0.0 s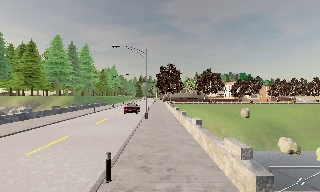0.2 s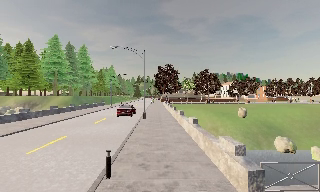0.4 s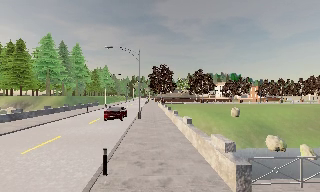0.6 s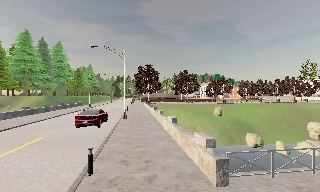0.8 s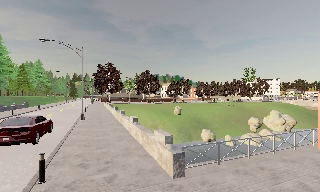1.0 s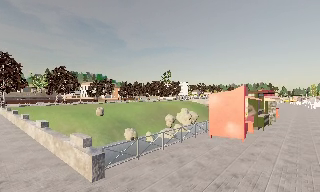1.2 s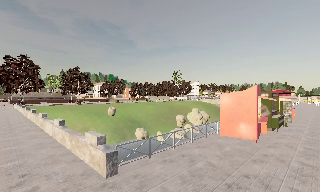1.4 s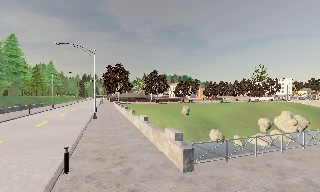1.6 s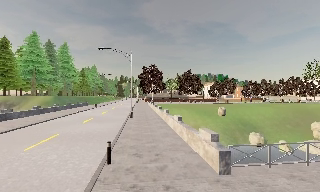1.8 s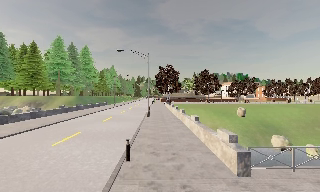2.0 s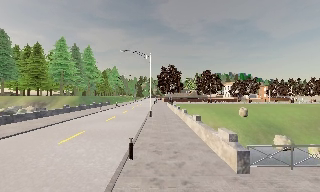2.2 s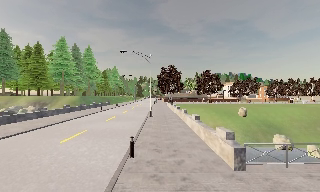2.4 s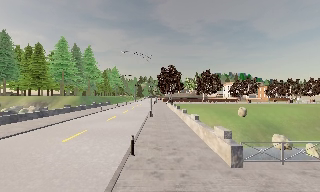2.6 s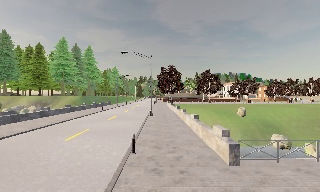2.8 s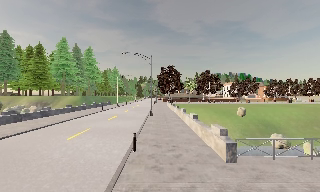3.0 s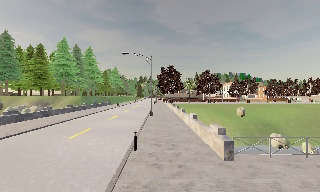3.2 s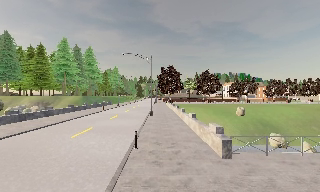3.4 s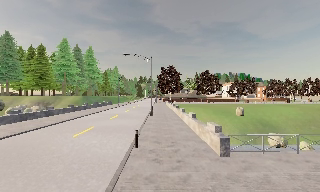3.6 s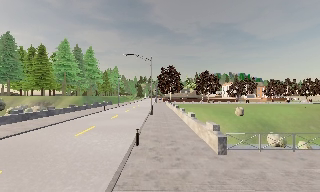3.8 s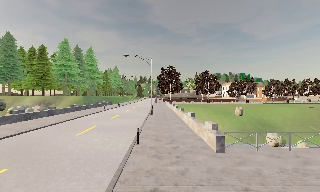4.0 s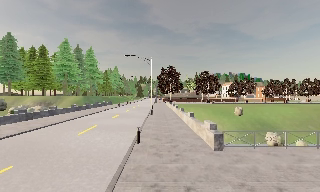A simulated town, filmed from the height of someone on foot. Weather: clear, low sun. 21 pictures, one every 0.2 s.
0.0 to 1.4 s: The camera pans to its right, which is clockwise from overhead, by about 20 degrees. It travels backward, about 1.5 m, so what stands in front gets smaller.
1.4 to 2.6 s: The camera pans to its left, which is counterclockwise from overhead, by about 20 degrees. It travels backward, about 1 m, so what stands in front gets smaller.
2.6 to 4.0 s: The camera travels backward, about 1.5 m, so what stands in front gets smaller.
The film runs backward here.
